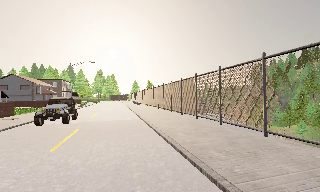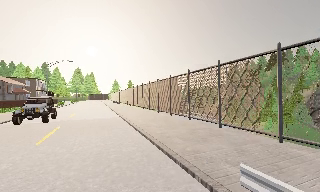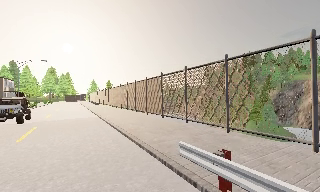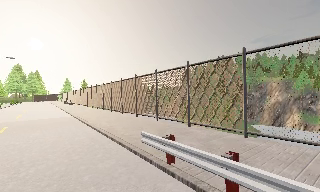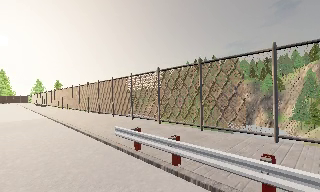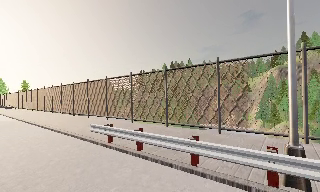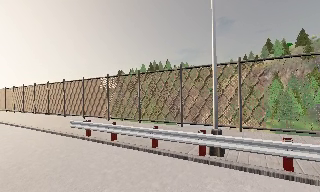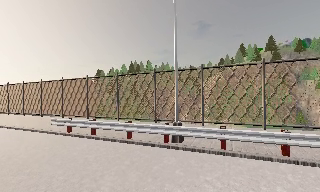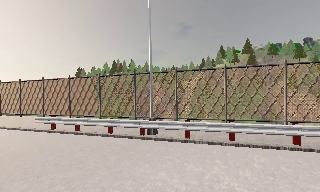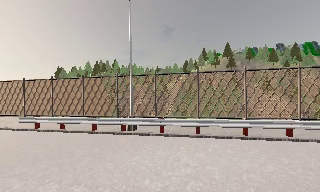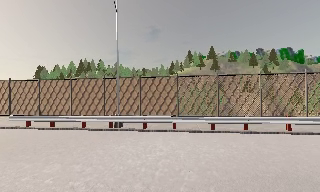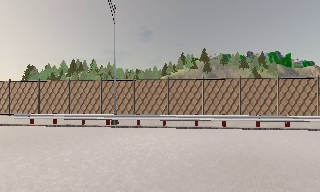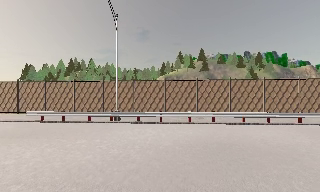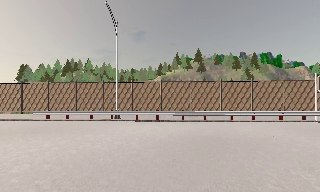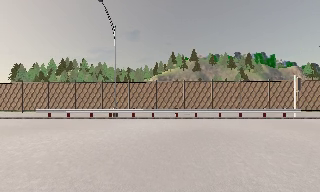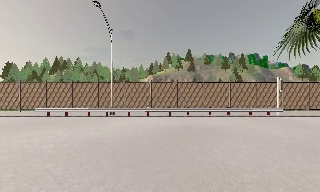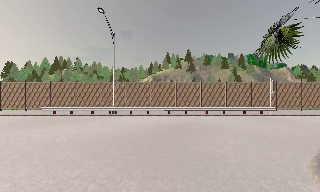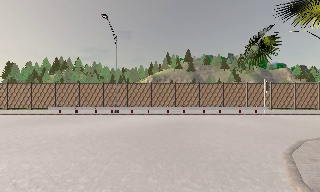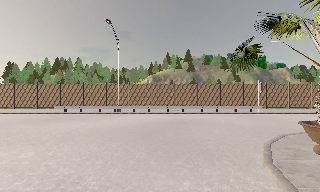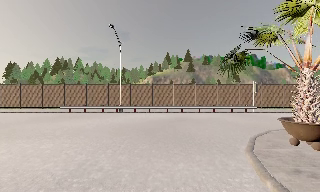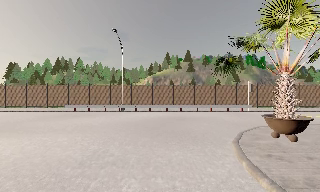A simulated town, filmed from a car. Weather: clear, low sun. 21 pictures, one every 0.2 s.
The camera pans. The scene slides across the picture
to the left.
The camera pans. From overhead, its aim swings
clockwise.
0.0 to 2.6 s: The camera pans to its right, which is clockwise from overhead, by about 70 degrees. It travels backward, about 15 m.
2.6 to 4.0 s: The camera travels backward, about 6 m, so what stands in front gets smaller.
The film runs backward here.
